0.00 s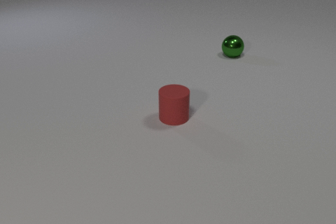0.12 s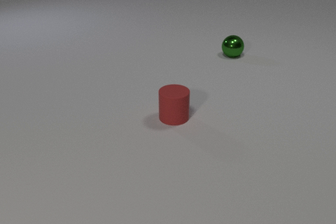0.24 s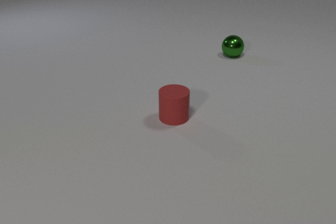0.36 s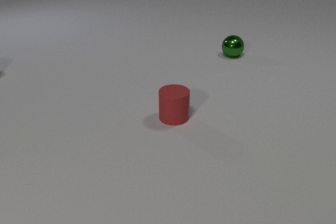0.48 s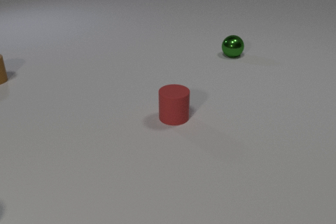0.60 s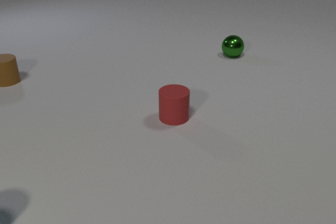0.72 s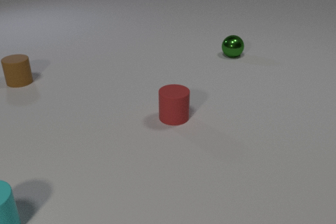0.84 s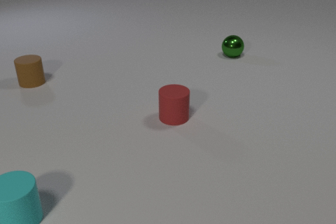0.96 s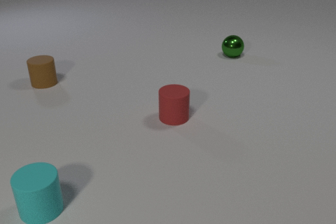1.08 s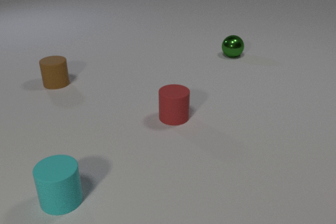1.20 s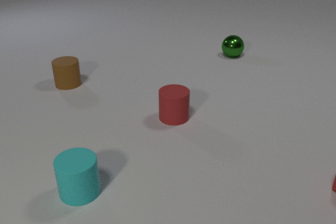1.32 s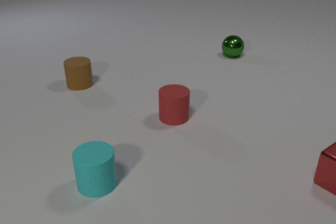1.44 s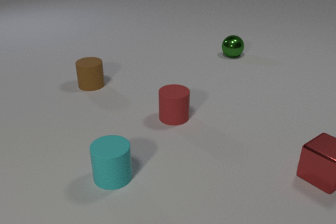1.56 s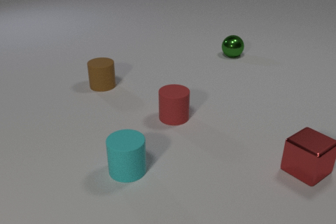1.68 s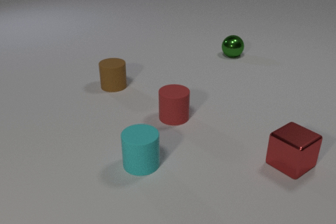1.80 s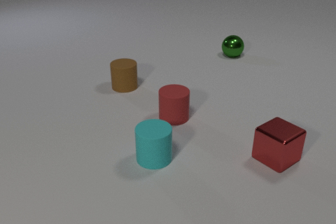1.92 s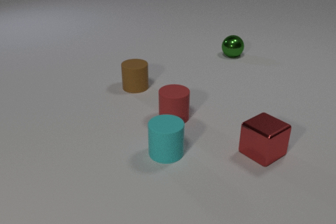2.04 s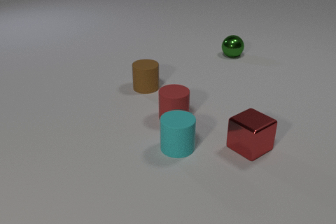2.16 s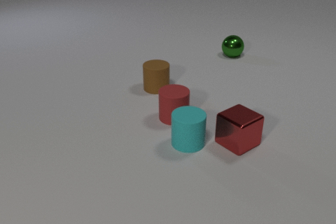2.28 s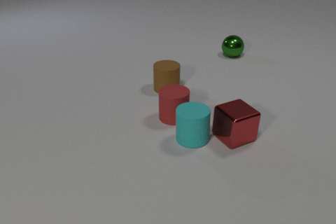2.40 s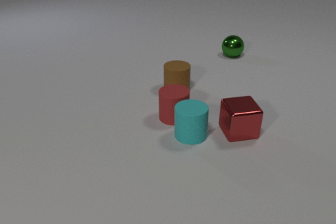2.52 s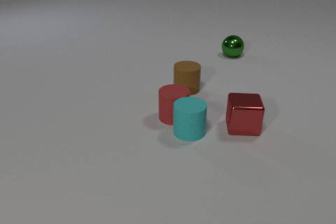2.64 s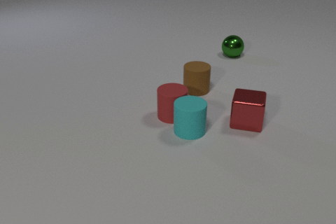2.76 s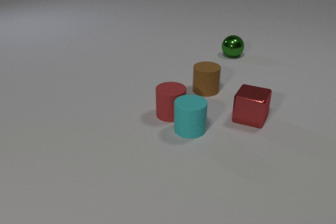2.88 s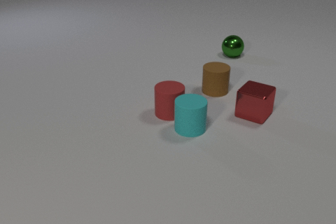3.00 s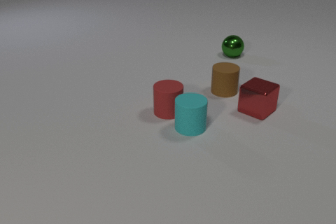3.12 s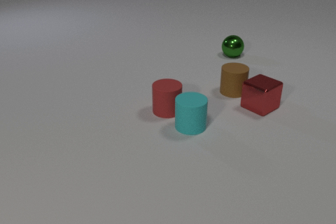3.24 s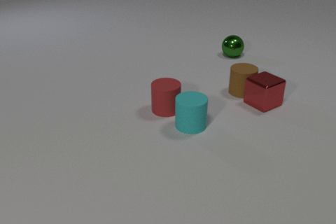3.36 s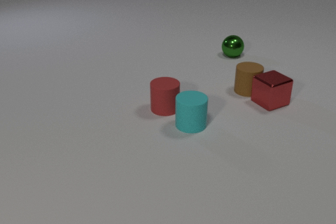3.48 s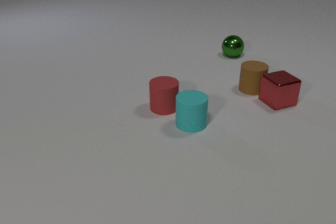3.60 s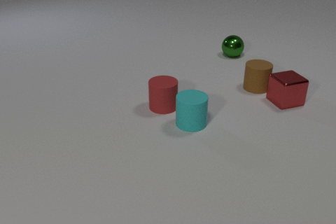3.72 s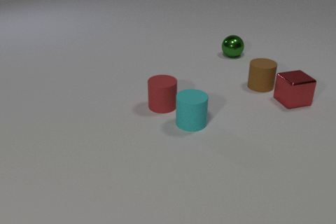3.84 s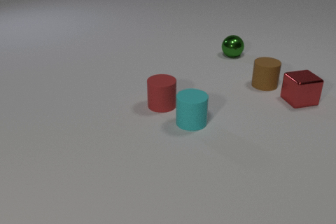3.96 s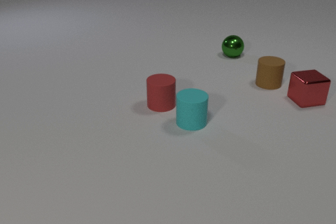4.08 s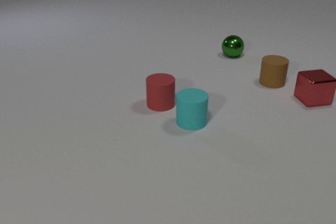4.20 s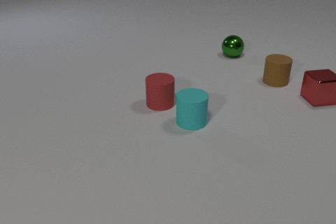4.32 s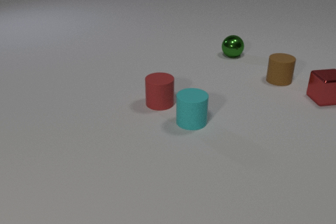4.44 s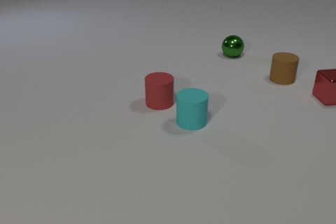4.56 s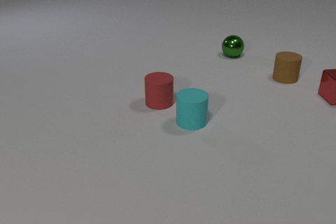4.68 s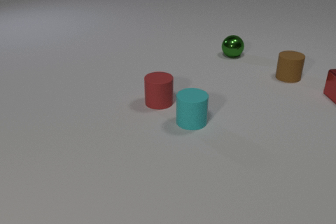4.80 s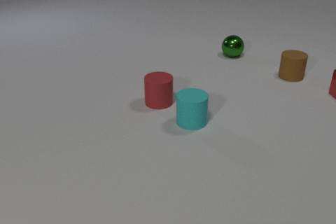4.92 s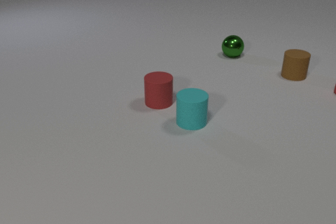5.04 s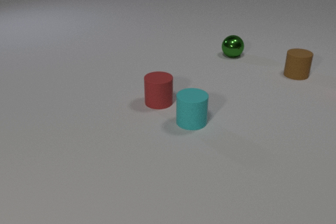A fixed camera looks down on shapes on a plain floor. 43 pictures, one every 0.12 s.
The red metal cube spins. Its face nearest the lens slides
to the left.
The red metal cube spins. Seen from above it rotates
clockwise.
0.00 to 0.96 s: The cyan rubber cylinder comes in at the left edge, slides to the right. The brown rubber cylinder comes in at the left edge, slides to the right and toward the camera.
0.96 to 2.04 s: The cyan rubber cylinder slides to the right and away from the camera. The red metal cube comes in at the right edge, slides to the left. The brown rubber cylinder slides to the right.
2.04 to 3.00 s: The cyan rubber cylinder slides away from the camera. The red metal cube slides away from the camera, spins so that its near face slides to the left, clockwise seen from above. The red rubber cylinder slides away from the camera. The brown rubber cylinder slides to the right. The cyan rubber cylinder and the red metal cube collide. The cyan rubber cylinder and the red rubber cylinder collide.
3.00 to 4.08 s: The cyan rubber cylinder slides away from the camera. The red metal cube slides to the right and away from the camera, spins so that its near face slides to the left, clockwise seen from above. The red rubber cylinder slides away from the camera and to the left. The brown rubber cylinder slides to the right and away from the camera. The red metal cube and the brown rubber cylinder collide.
4.08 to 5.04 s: The red metal cube slides to the right and away from the camera, leaves at the right edge. The brown rubber cylinder slides away from the camera and to the right.
What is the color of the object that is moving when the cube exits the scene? brown.
Are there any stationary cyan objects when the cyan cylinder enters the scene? no.
What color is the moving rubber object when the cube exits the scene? brown.
